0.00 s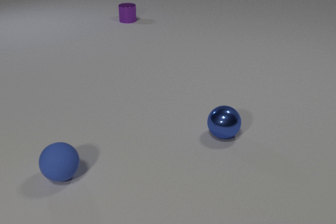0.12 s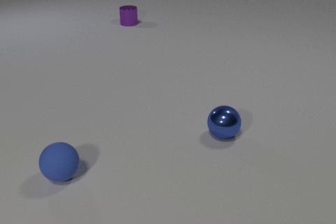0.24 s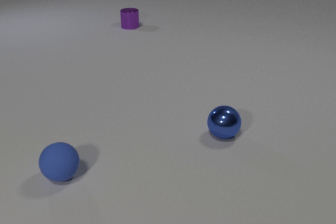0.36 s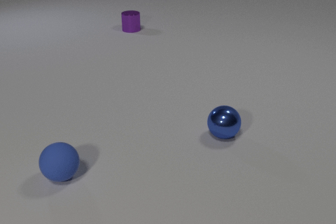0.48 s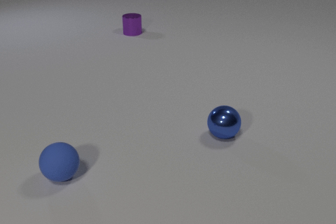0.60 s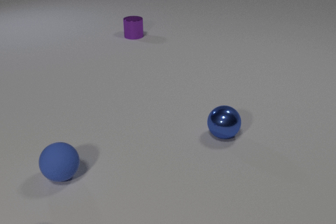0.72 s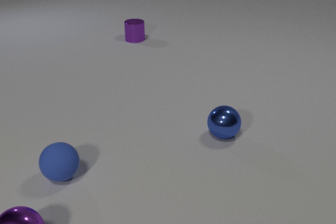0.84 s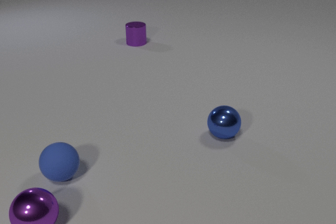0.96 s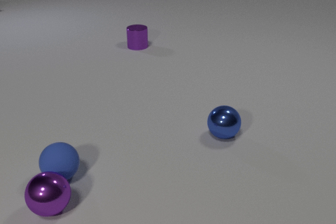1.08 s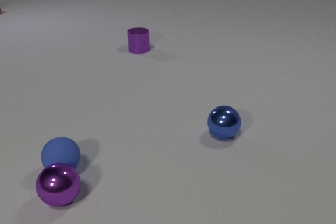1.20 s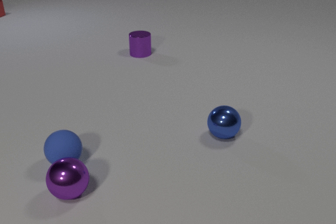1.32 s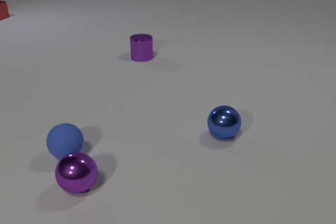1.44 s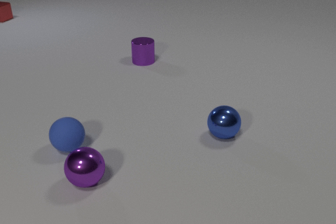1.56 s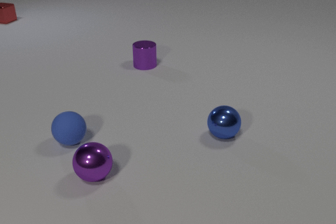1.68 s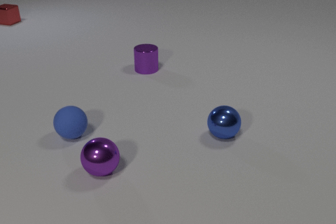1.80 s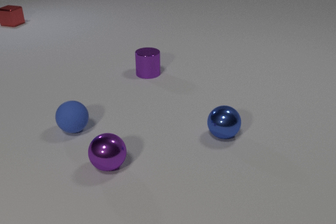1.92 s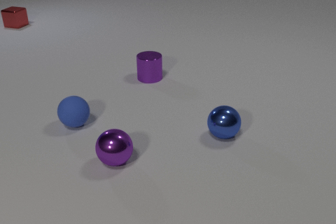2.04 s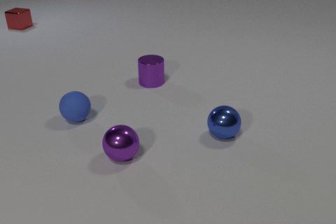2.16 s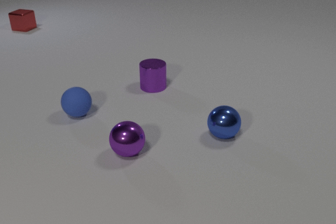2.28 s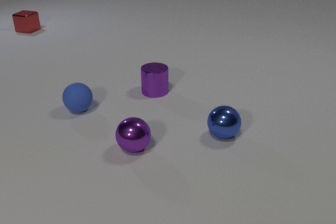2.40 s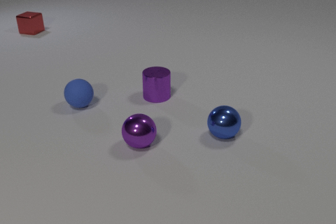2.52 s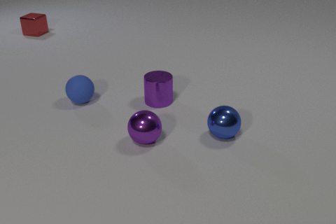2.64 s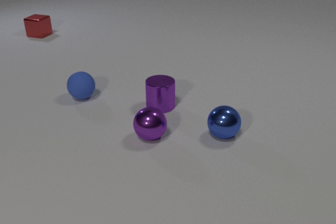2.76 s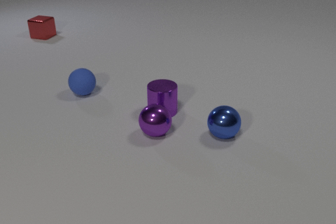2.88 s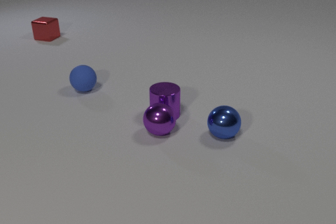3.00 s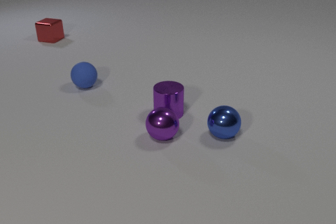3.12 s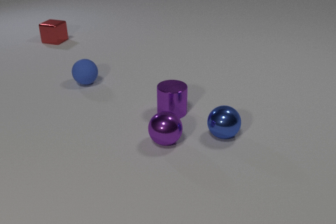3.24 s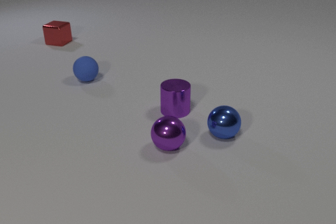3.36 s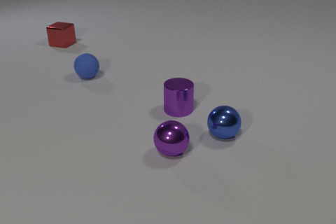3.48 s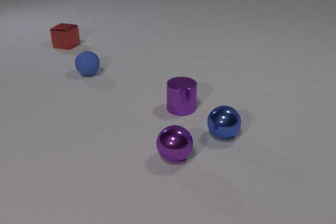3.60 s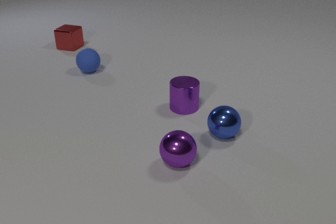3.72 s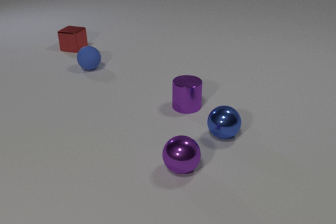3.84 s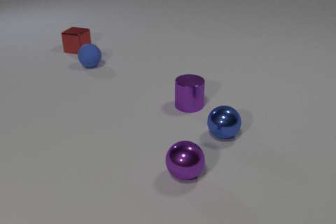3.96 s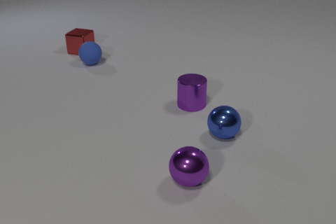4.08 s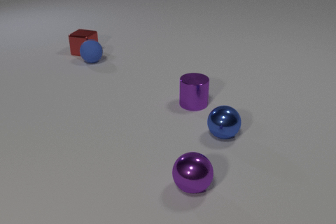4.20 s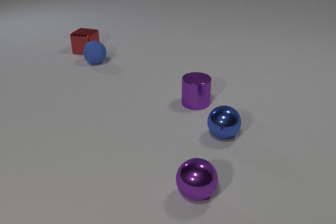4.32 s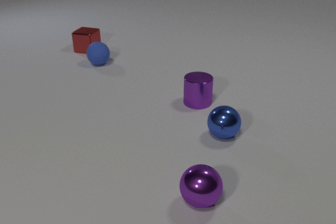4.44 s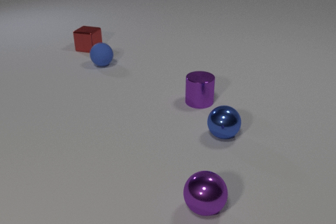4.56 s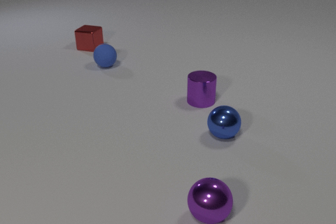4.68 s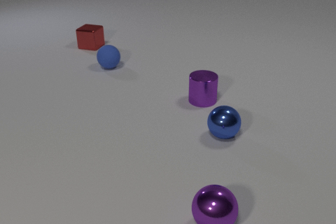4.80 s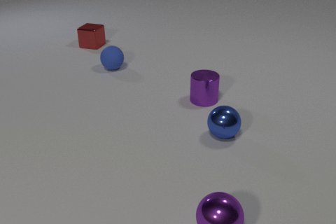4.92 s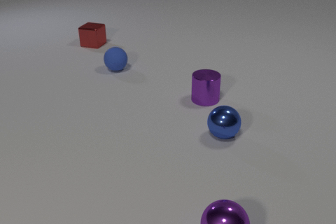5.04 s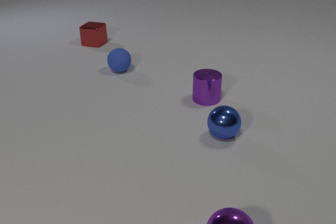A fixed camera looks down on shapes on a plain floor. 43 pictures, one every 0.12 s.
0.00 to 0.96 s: The purple metal sphere comes in at the bottom edge, rolls away from the camera and to the right. The purple metal cylinder slides toward the camera.
0.96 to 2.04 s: The purple metal sphere rolls to the right and away from the camera. The blue rubber sphere rolls away from the camera. The red metal cube comes in at the left edge, slides toward the camera and to the right. The purple metal cylinder slides toward the camera. The purple metal sphere and the blue rubber sphere collide.
2.04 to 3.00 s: The purple metal sphere rolls to the right and away from the camera. The blue rubber sphere rolls away from the camera. The red metal cube slides toward the camera and to the right. The purple metal cylinder slides toward the camera. The purple metal sphere and the purple metal cylinder collide.
3.00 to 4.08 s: The purple metal sphere rolls toward the camera. The blue rubber sphere rolls away from the camera. The red metal cube slides toward the camera and to the right. The purple metal cylinder slides to the right and away from the camera. The blue rubber sphere and the red metal cube collide.
4.08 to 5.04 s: The purple metal sphere rolls toward the camera and to the right. The blue rubber sphere rolls toward the camera and to the right. The red metal cube slides away from the camera and to the right. The purple metal cylinder slides to the right and away from the camera.
Are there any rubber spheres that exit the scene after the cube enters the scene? no.
How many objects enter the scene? 2.
What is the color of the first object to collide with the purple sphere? blue.
